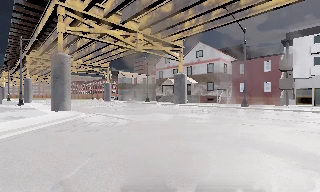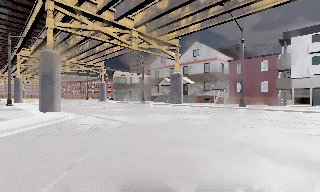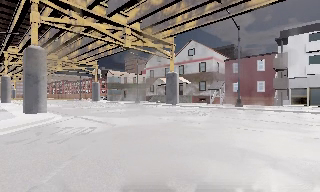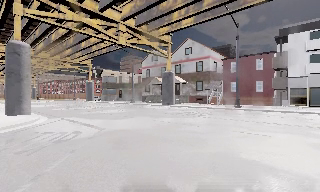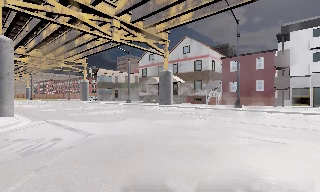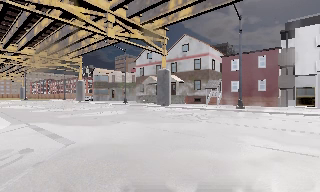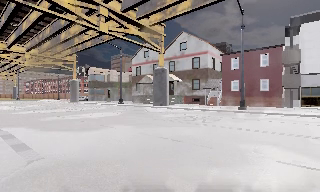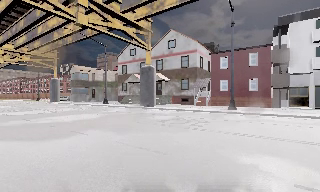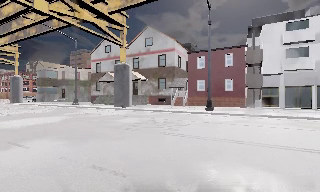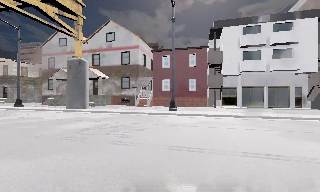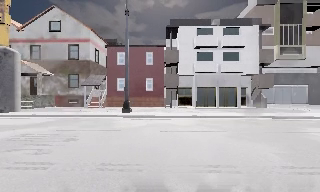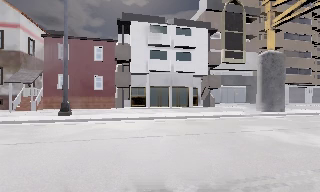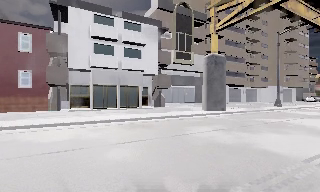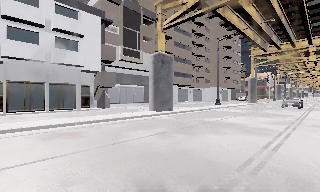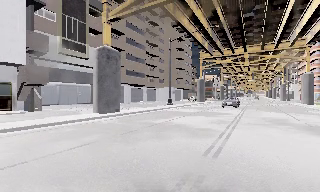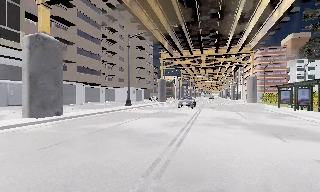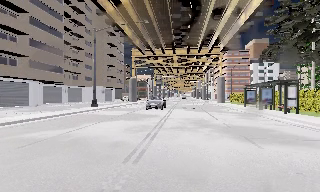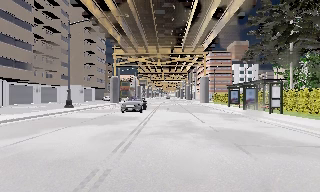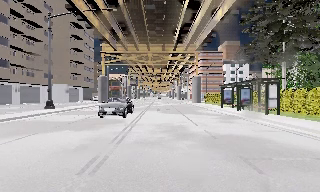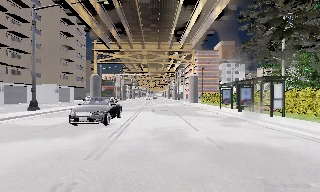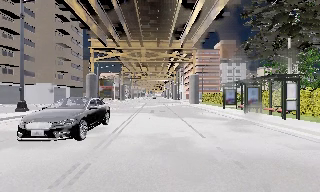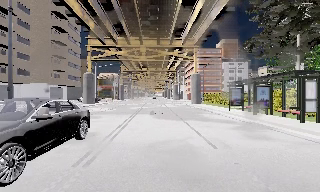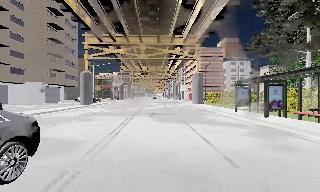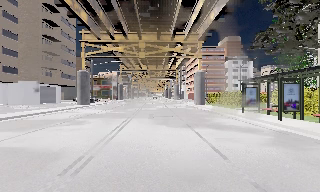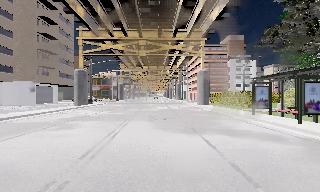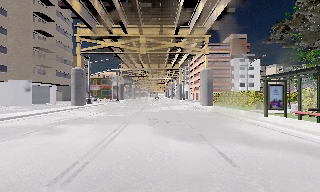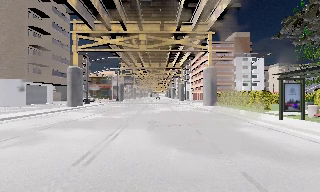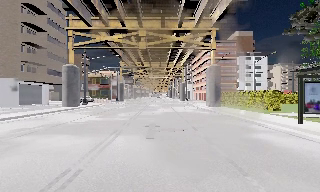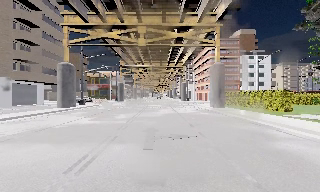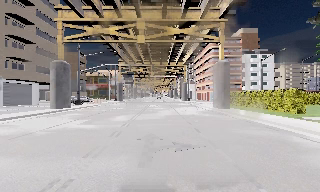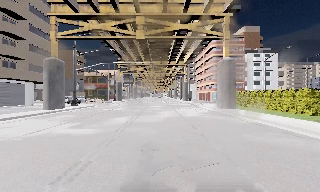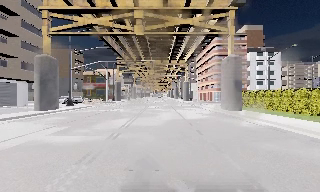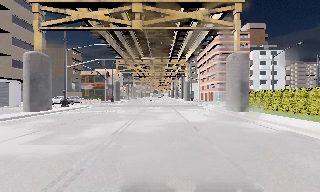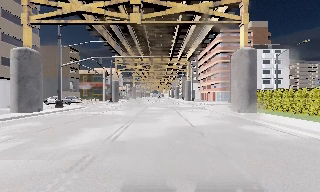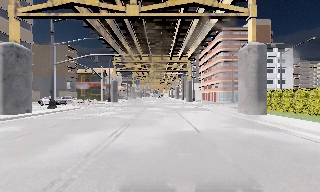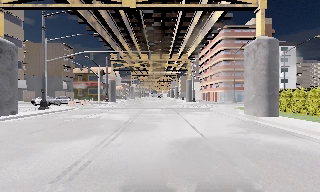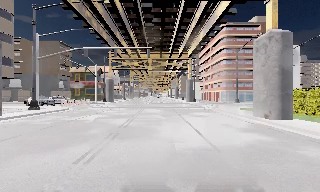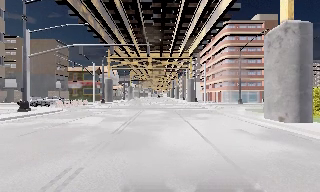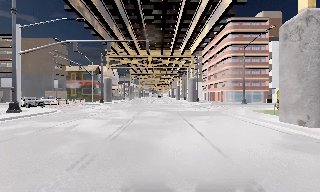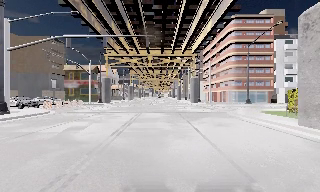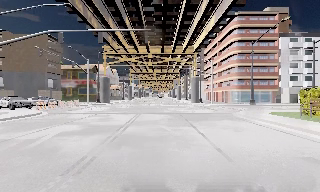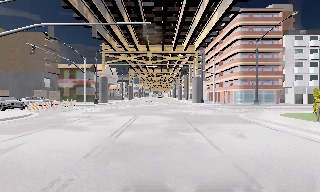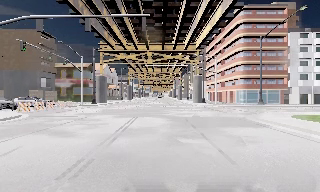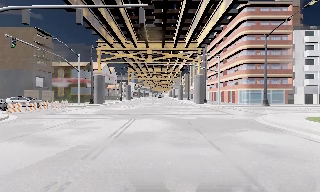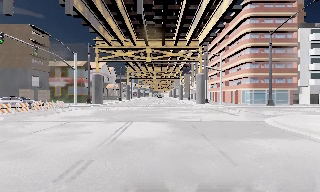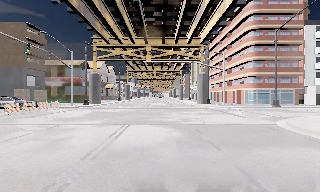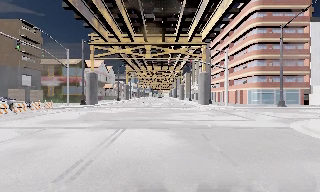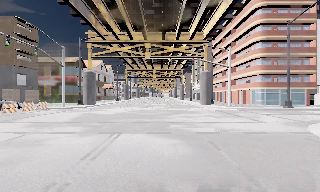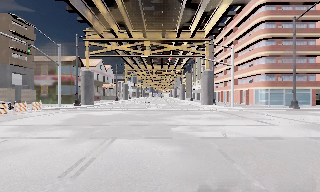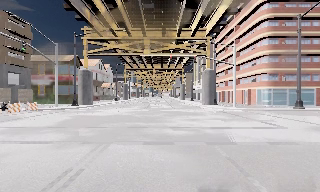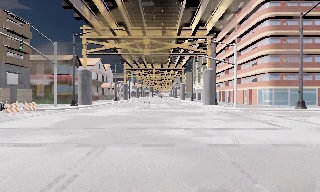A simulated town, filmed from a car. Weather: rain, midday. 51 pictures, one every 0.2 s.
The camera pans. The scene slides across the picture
to the left.
The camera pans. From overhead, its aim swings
clockwise.
0.0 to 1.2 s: The camera travels forward, about 6 m, so what stands in front looms larger.
1.2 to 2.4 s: The camera swings to its right by about 65 degrees, and the scene slides to the left. It travels forward and to its right, about 8 m.
2.4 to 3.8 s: The camera swings to its right by about 65 degrees, and the scene slides to the left. It travels forward, about 9 m.
3.8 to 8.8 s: The camera travels forward, about 30 m, so what stands in front looms larger.
8.8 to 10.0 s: The camera travels forward, about 4.5 m, so what stands in front looms larger. It loses speed.
The film runs forward here.
